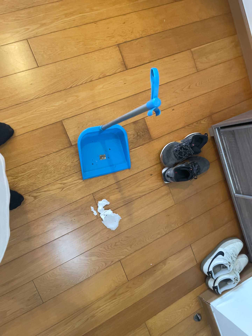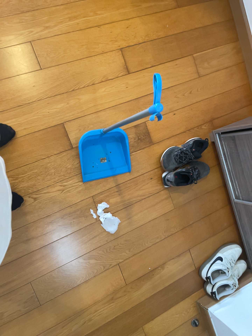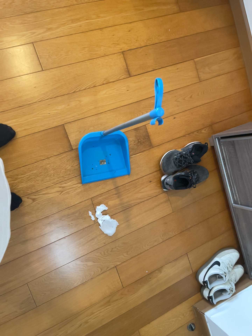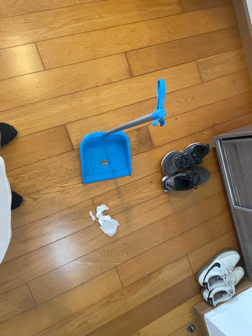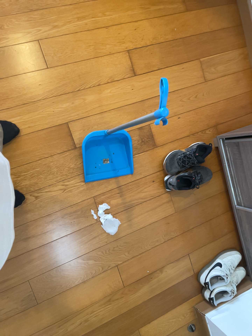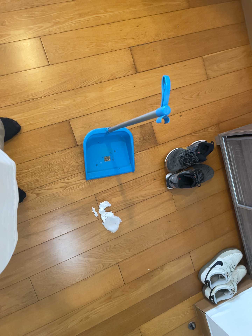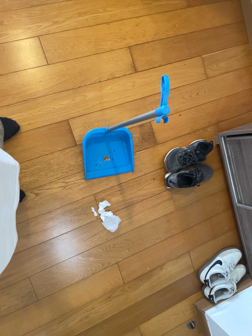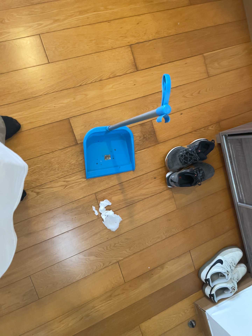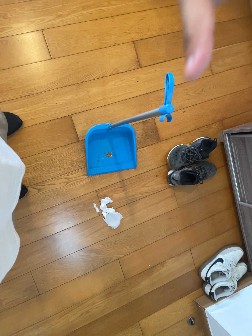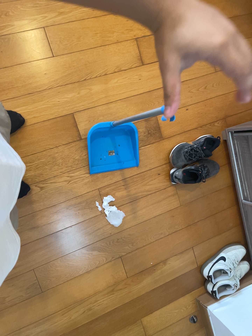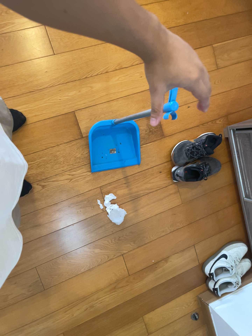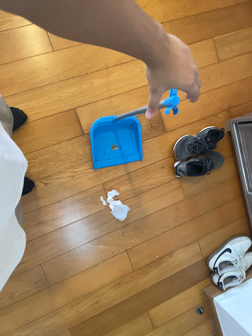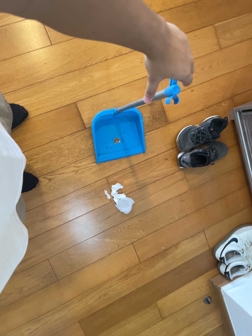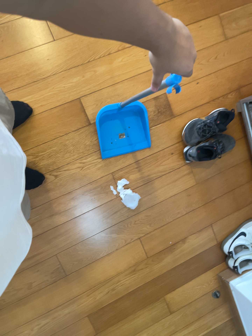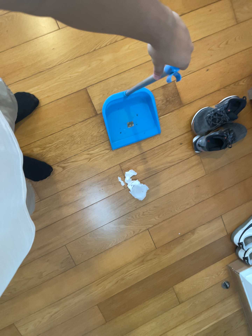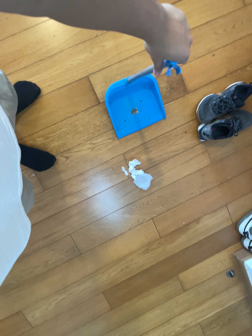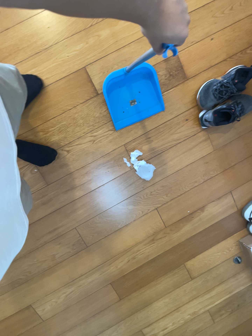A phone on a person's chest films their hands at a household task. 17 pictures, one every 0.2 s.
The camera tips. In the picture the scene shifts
upward.
0.0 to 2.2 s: The camera shifts only a little, or ends up much as it began.
2.2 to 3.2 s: The camera's aim tips toward the bottom of its view by about 10 degrees, and the scene shifts upward.
The film runs forward here.
